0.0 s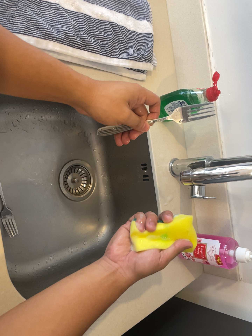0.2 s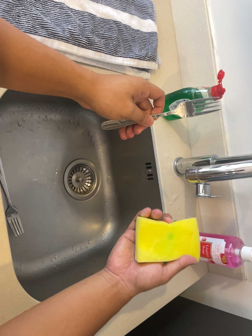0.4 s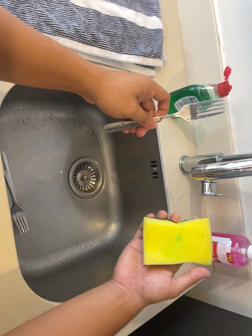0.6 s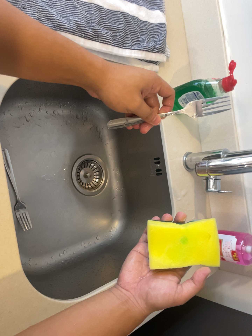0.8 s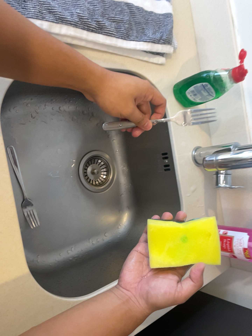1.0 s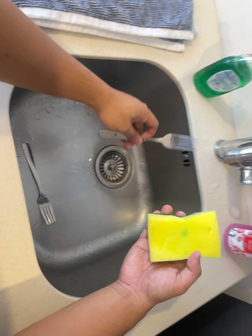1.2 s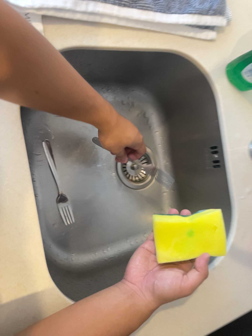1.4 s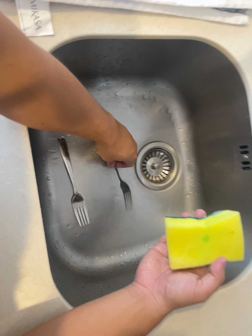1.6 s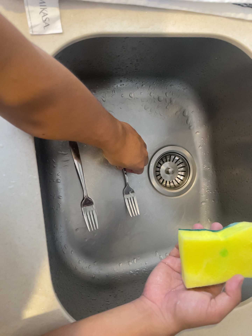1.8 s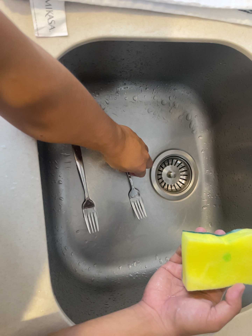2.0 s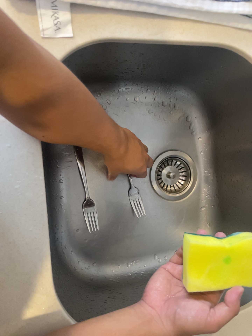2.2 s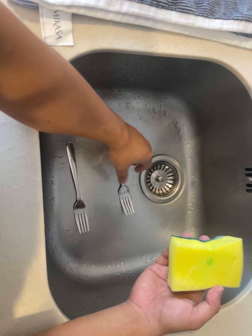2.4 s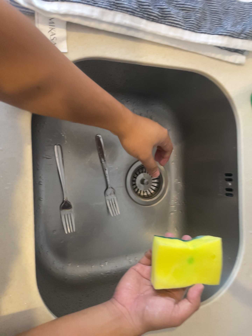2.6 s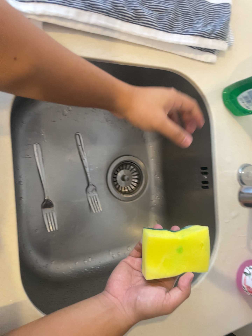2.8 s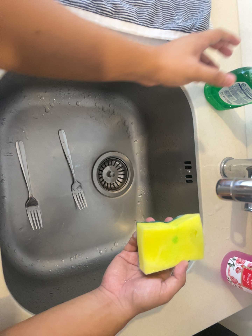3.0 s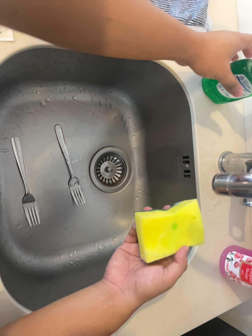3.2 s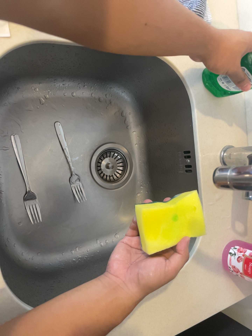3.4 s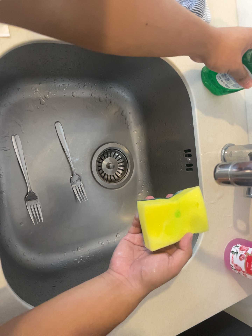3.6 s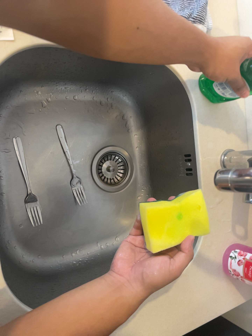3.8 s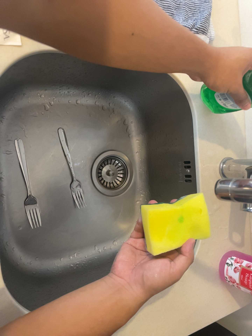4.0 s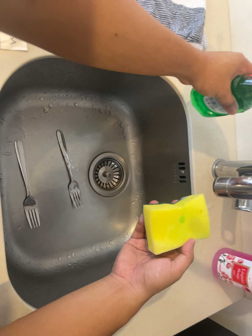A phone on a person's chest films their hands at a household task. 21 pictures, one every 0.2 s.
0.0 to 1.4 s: The camera pans to its left by about 25 degrees. It travels forward and to its right, about 14 cm, so what stands in front looms larger.
1.4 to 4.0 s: The camera pans to its right by about 15 degrees. It travels backward, about 6 cm, so what stands in front gets smaller.
The film runs backward here.
